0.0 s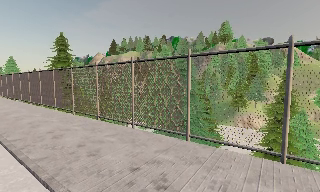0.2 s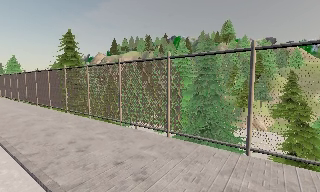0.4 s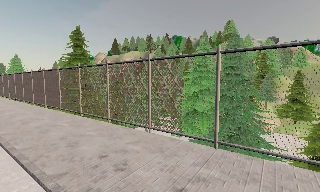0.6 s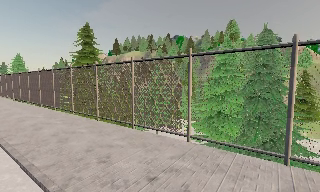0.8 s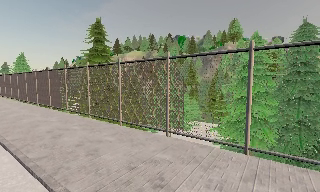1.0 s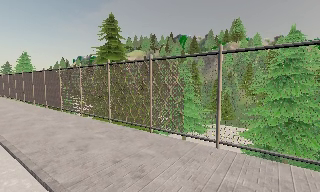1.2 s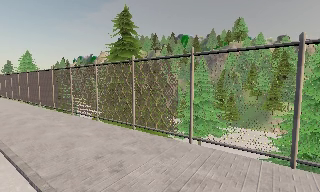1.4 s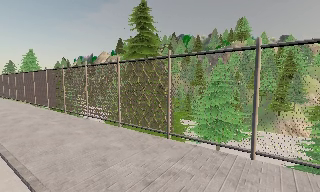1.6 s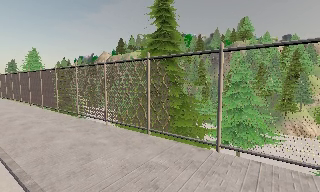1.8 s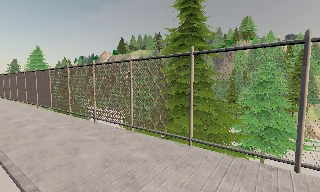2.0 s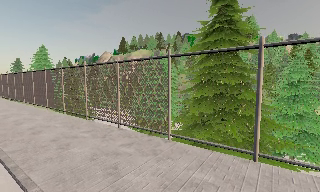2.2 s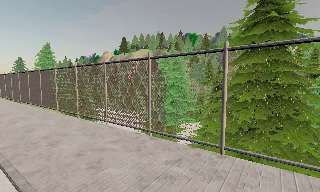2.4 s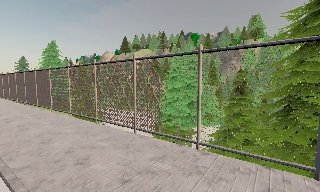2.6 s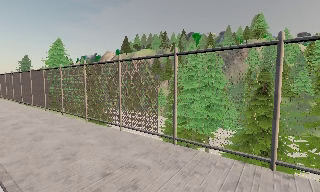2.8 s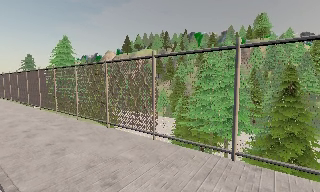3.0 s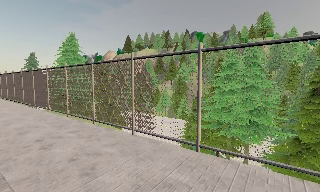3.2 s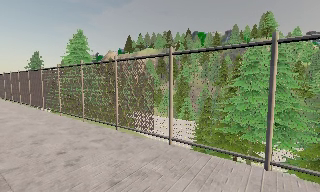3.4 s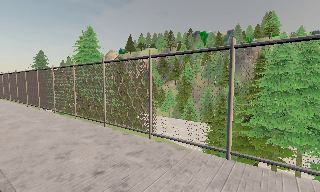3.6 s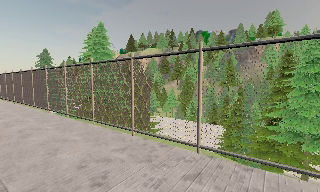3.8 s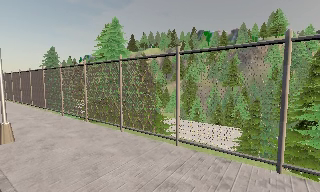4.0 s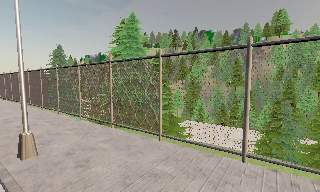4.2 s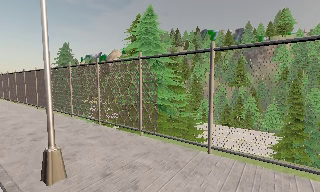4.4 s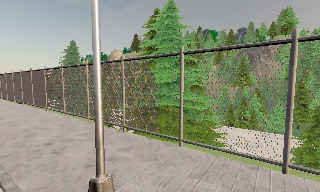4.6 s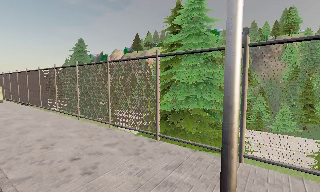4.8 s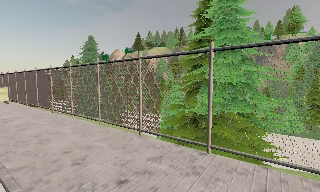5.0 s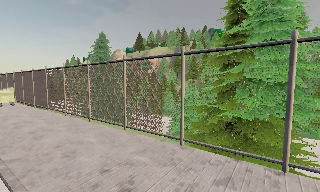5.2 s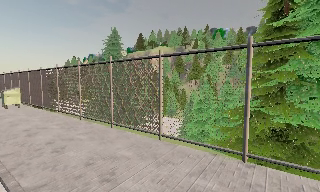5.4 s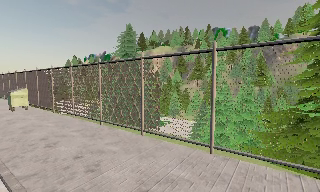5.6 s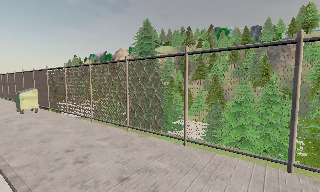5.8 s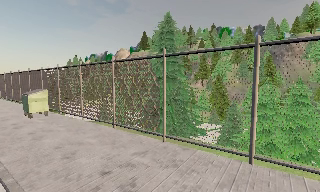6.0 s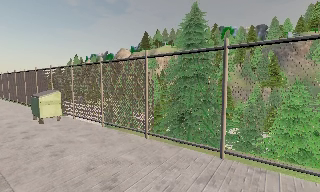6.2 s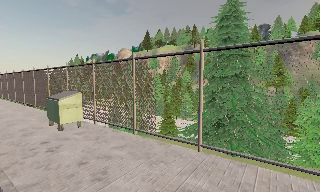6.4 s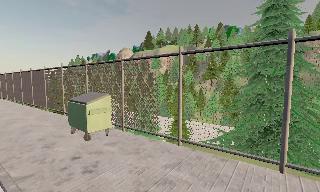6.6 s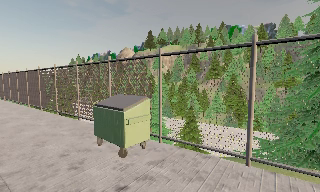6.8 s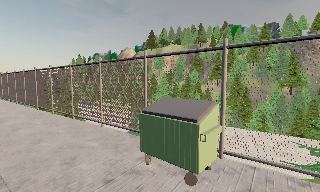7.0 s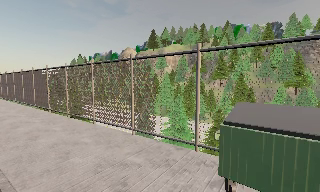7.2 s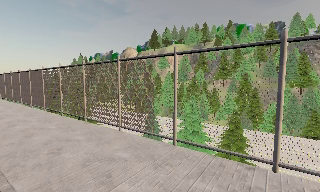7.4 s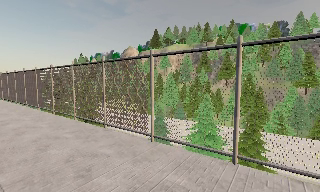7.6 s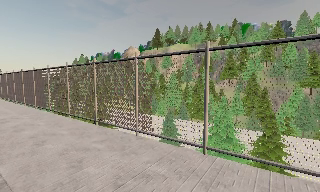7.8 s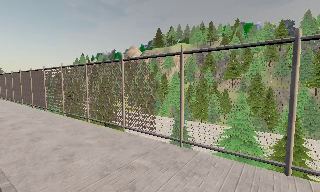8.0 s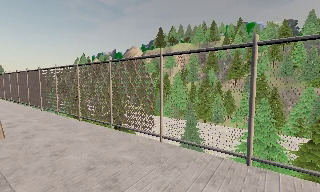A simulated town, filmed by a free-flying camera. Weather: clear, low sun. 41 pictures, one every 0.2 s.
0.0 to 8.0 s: The camera travels to its left and forward, about 75 m, so close, fixed things drift to the right.
The film runs forward here.
